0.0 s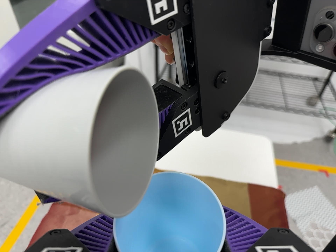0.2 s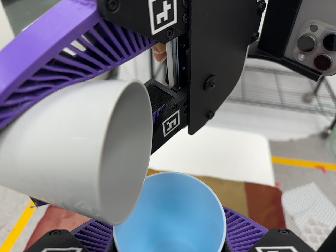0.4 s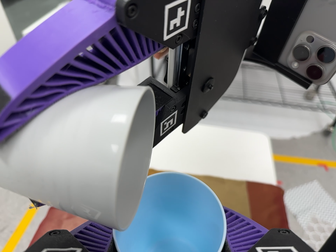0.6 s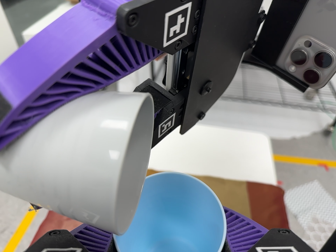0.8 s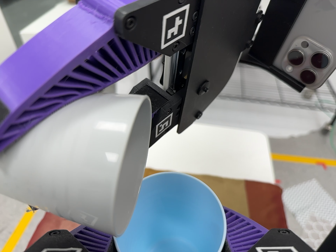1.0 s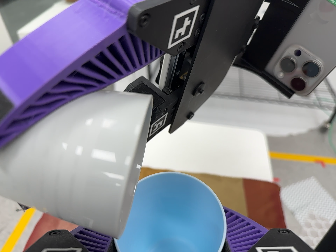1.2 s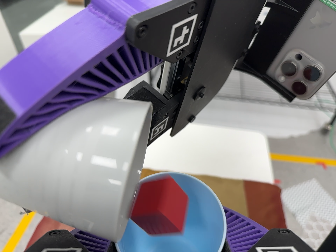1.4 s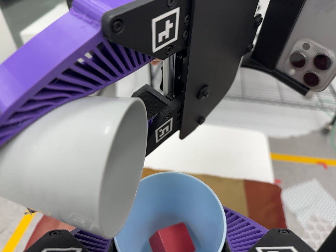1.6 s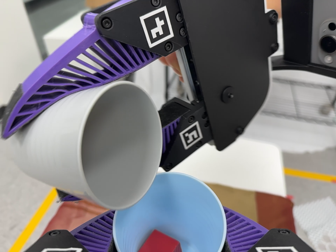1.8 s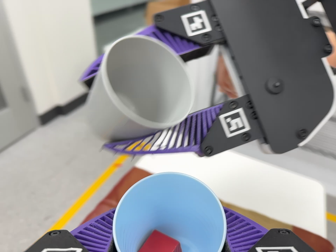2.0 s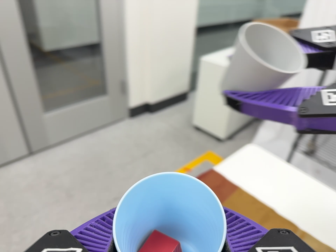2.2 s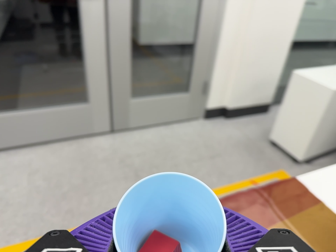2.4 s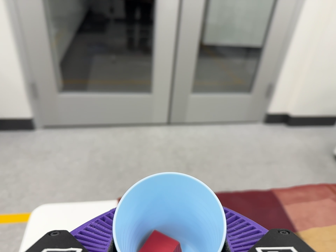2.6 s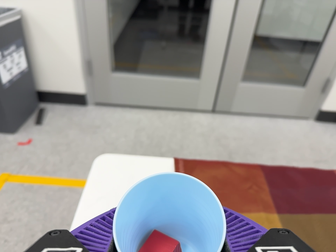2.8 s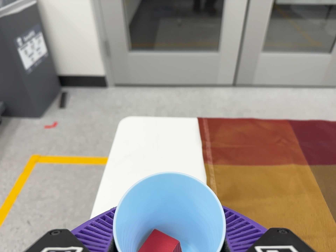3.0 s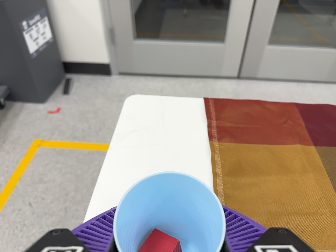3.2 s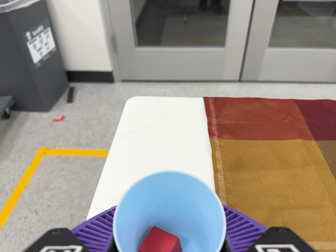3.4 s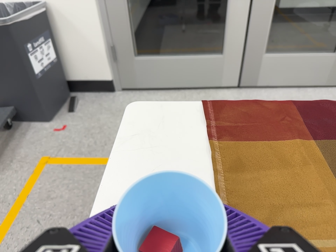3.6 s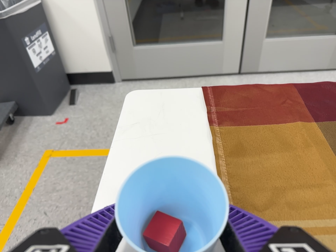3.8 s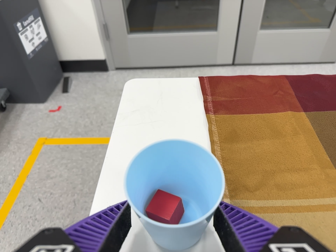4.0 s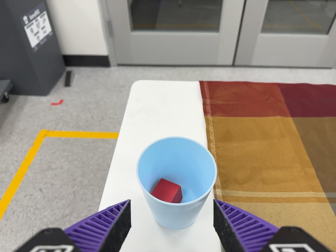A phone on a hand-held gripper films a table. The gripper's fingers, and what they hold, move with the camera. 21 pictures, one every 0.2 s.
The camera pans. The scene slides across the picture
to the right.
0.0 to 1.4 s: The camera shifts only a little, or ends up much as it began.
1.4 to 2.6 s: The camera swings to its left by about 65 degrees, and the scene slides to the right. It travels to its left and toward the bottom of its view, about 26 cm, so close, fixed things drift to the right. Its aim tips toward the top of its view by about 10 degrees. It rolls about its line of sight by about 50 degrees, and the scene rotates clockwise.
2.6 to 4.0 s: The camera travels toward the bottom of its view and backward, about 12 cm, so close, fixed things drift upward.
The film runs forward here.
